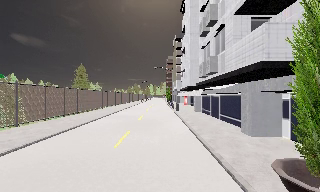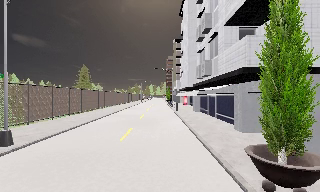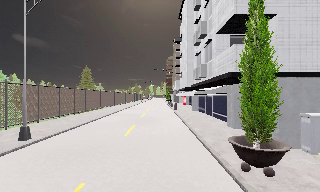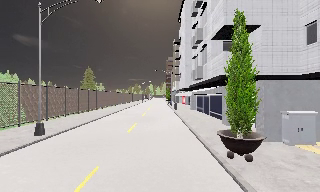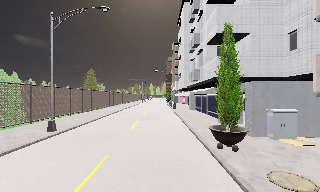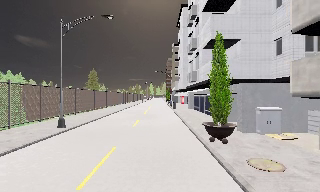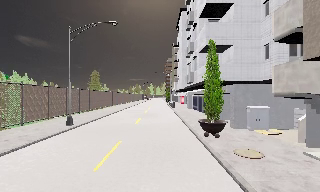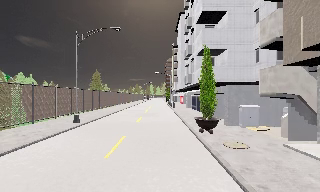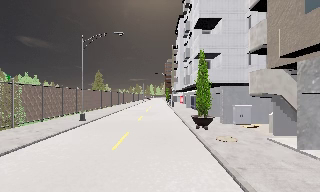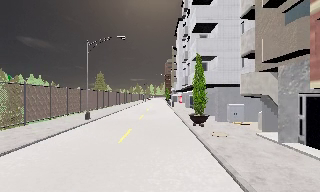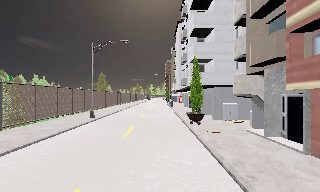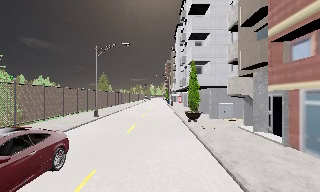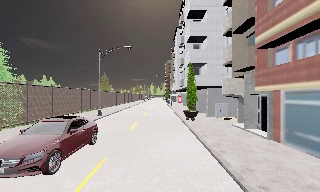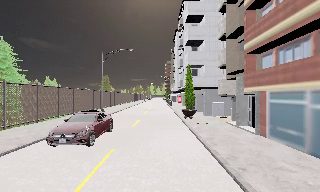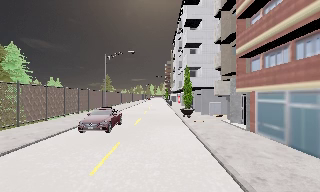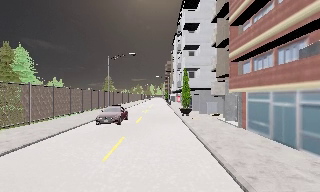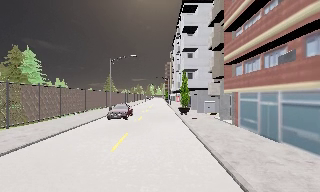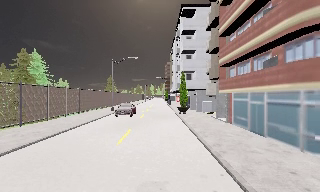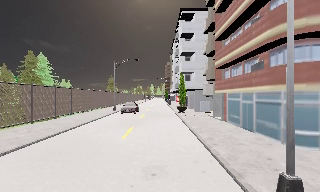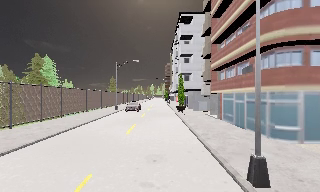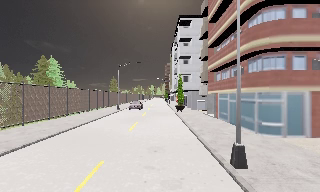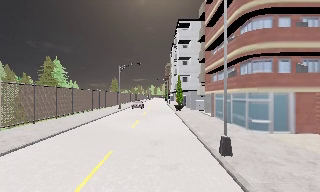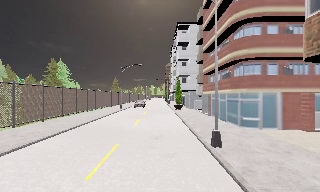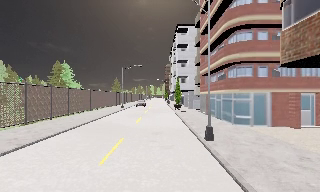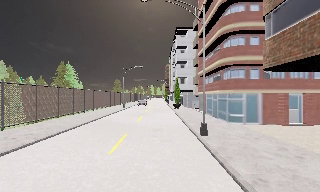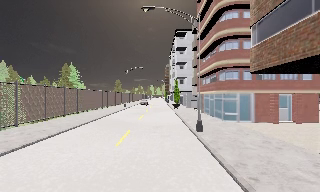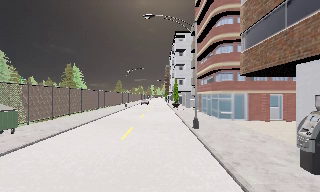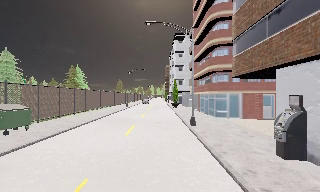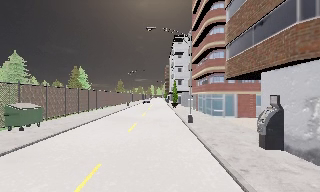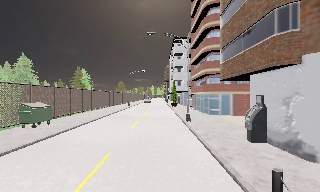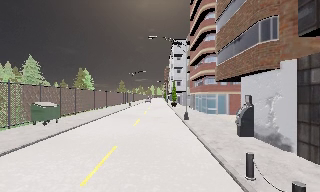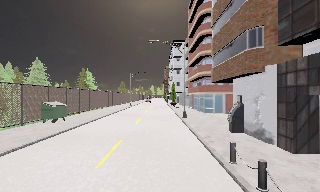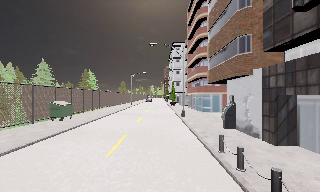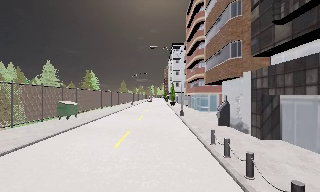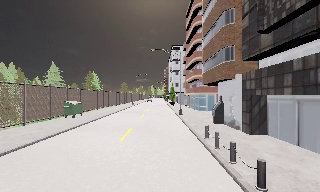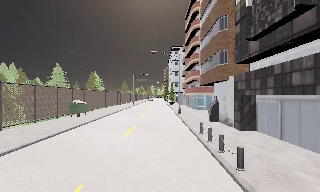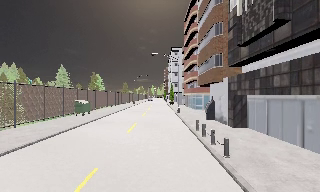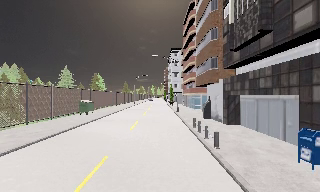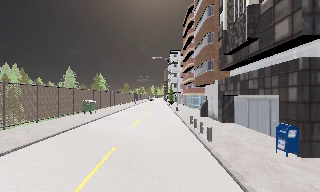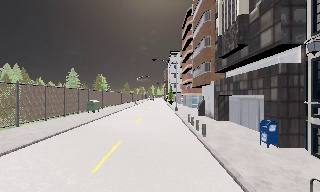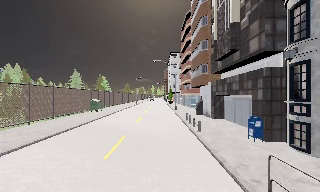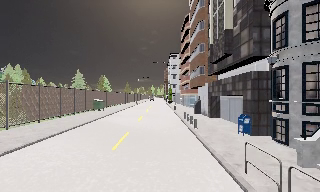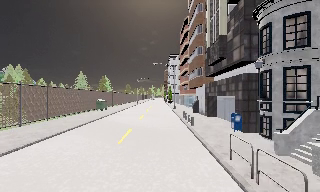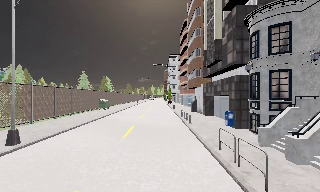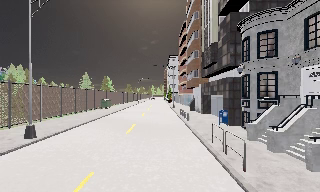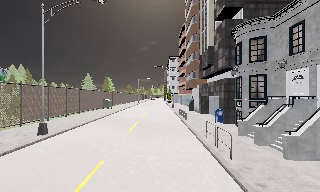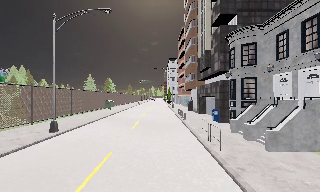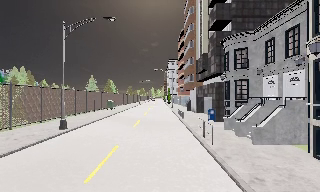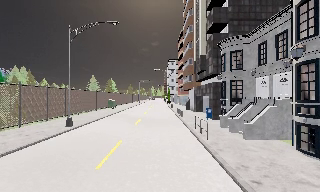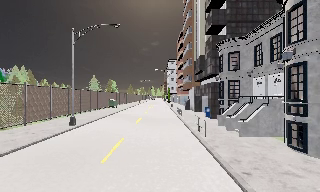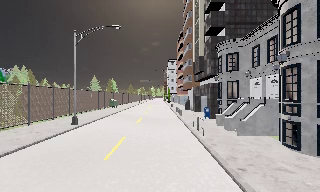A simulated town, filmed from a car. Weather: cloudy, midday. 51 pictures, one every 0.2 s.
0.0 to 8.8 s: The camera travels backward, about 45 m, so what stands in front gets smaller.
8.8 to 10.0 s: The camera travels backward, about 4.5 m, so what stands in front gets smaller. It loses speed.
The film runs backward here.
